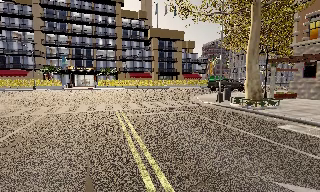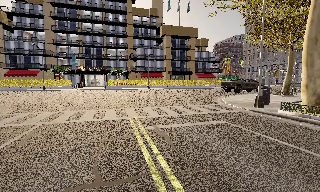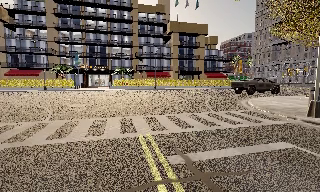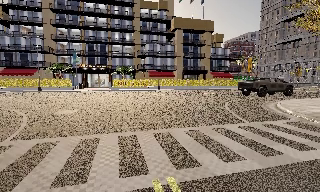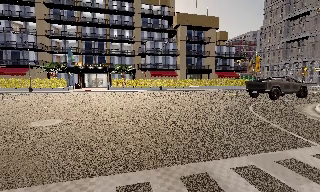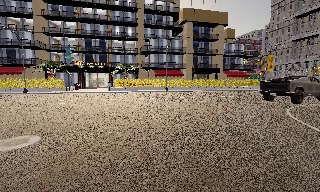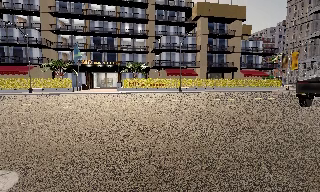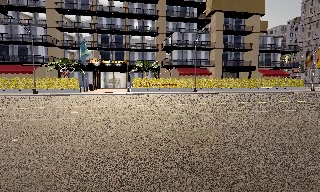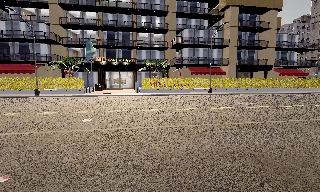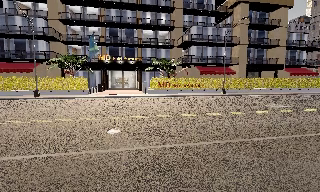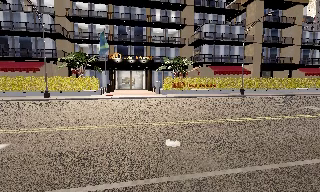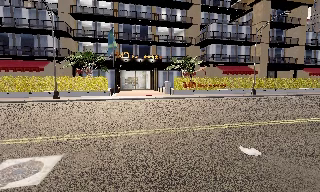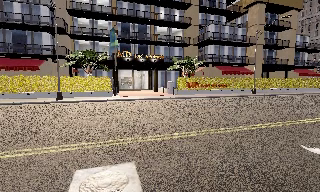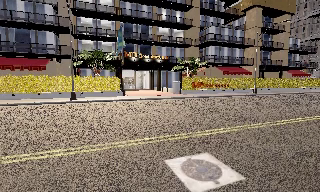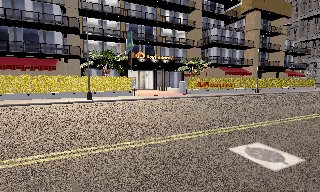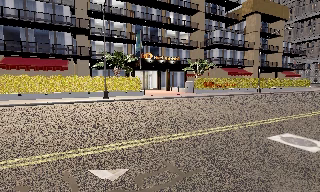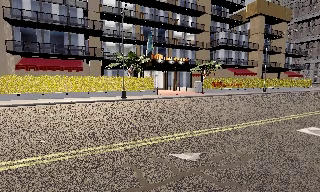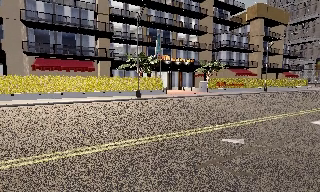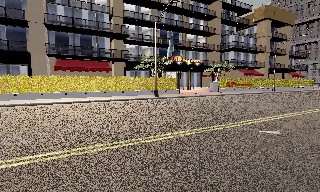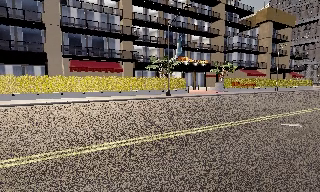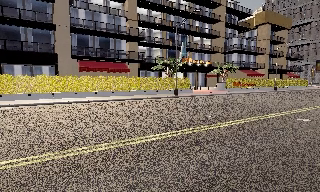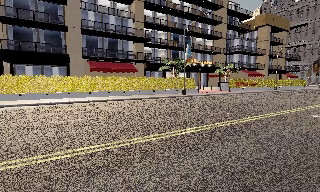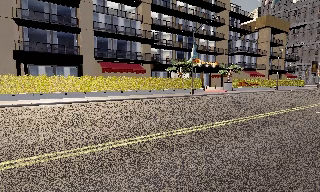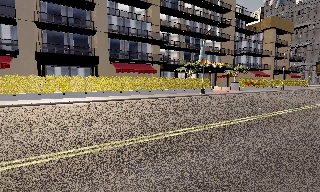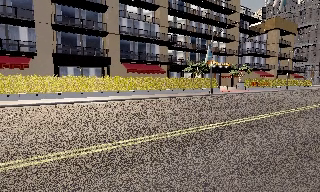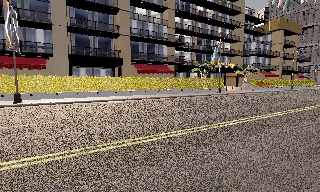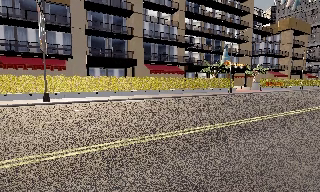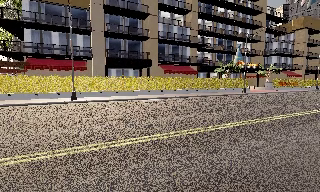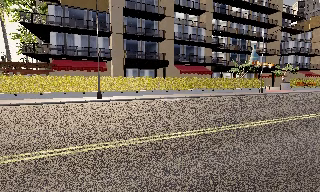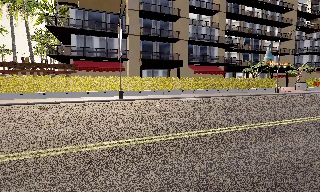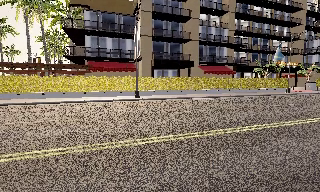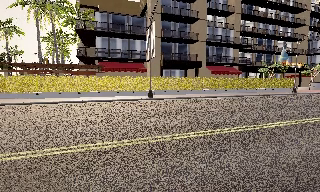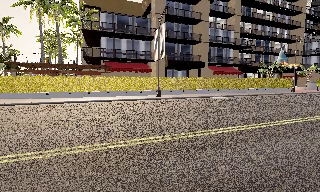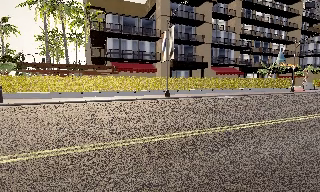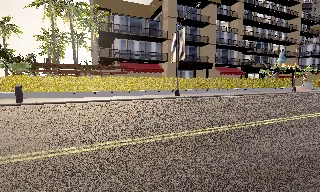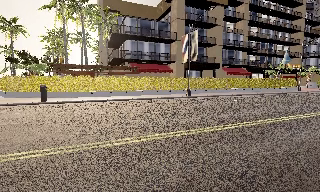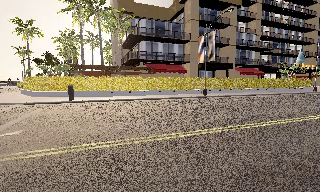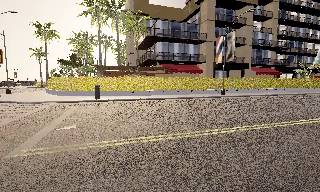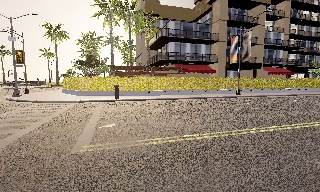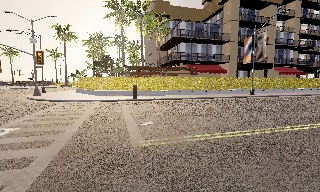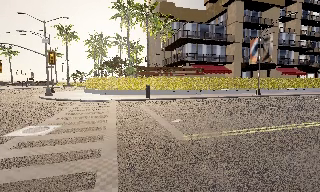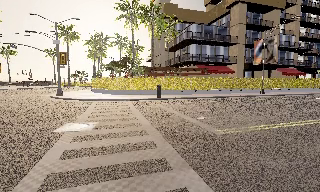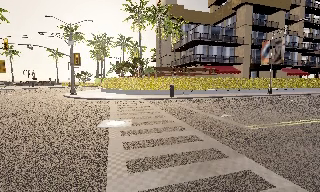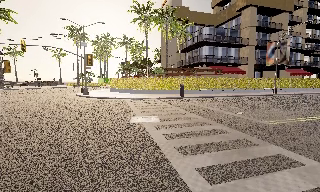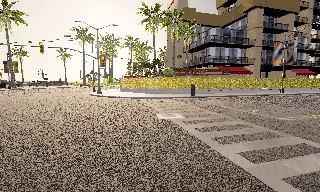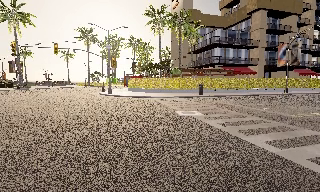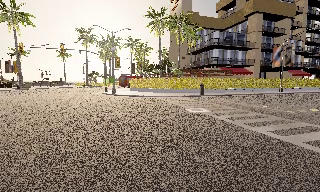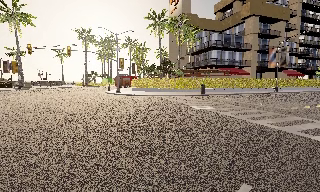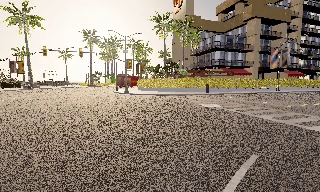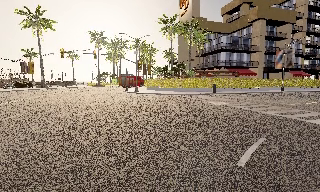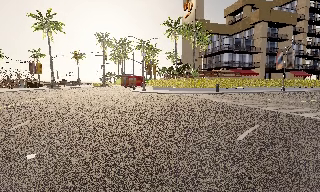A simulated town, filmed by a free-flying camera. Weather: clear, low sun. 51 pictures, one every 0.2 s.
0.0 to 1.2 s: The camera travels forward, about 14 m, so what stands in front looms larger.
1.2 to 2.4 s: The camera travels to its left and forward, about 12 m, so close, fixed things drift to the right.
2.4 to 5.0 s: The camera pans to its right, which is clockwise from overhead, by about 10 degrees. It travels to its left and backward, about 20 m, so close, fixed things drift to the right.
5.0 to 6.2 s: The camera pans to its left, which is counterclockwise from overhead, by about 10 degrees. It travels to its left and backward, about 7 m, so close, fixed things drift to the right.
6.2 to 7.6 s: The camera travels to its left, about 9 m, so close, fixed things drift to the right.
7.6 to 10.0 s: The camera travels to its left and backward, about 15 m, so close, fixed things drift to the right.
The film runs backward here.
